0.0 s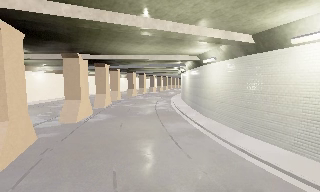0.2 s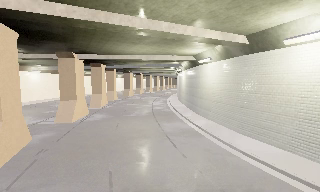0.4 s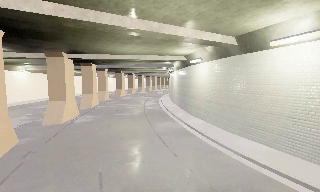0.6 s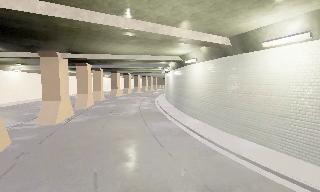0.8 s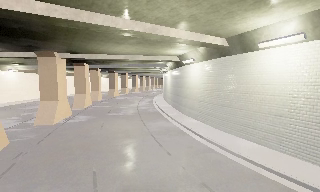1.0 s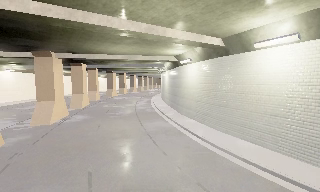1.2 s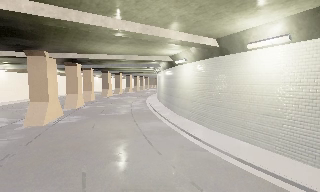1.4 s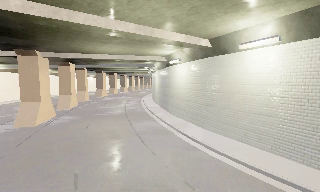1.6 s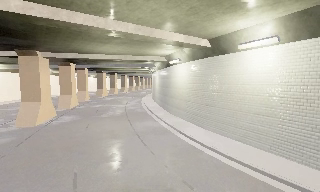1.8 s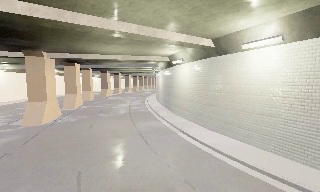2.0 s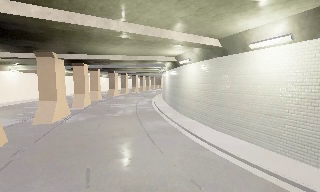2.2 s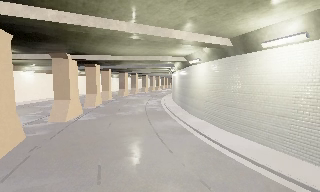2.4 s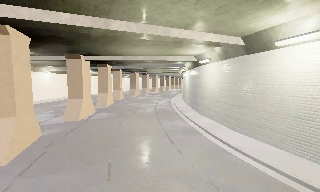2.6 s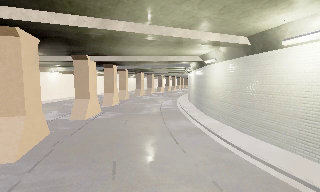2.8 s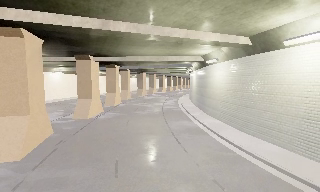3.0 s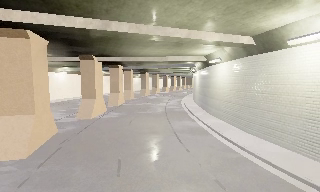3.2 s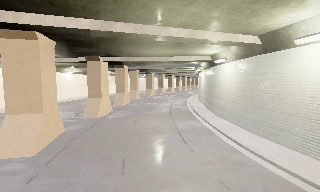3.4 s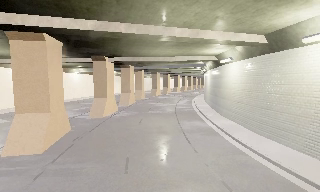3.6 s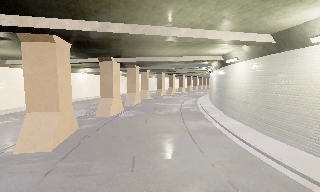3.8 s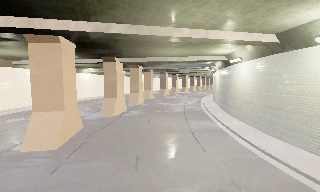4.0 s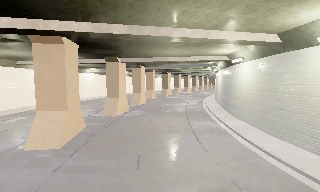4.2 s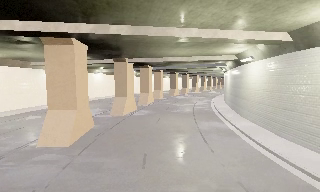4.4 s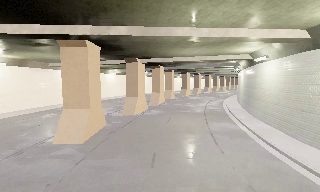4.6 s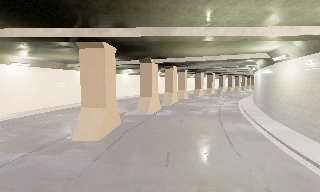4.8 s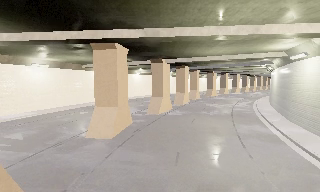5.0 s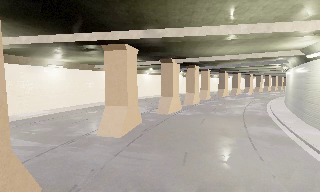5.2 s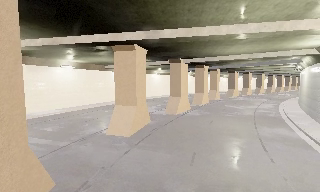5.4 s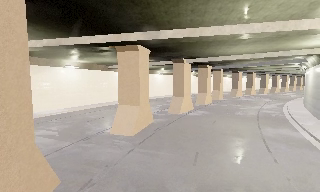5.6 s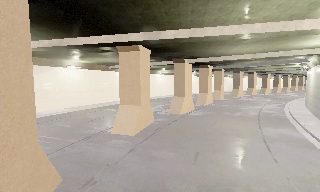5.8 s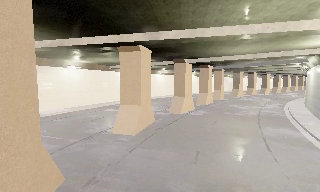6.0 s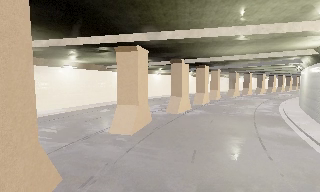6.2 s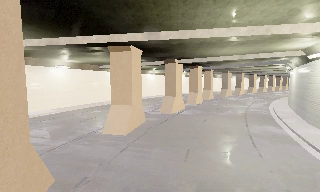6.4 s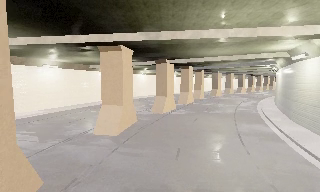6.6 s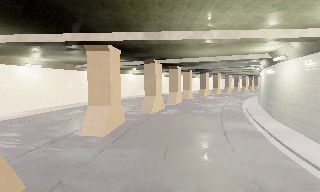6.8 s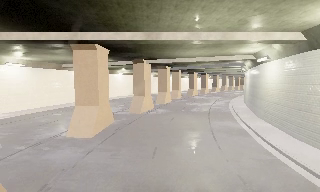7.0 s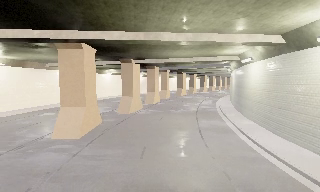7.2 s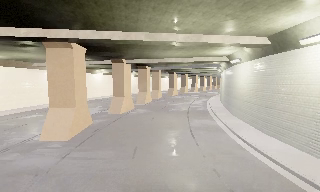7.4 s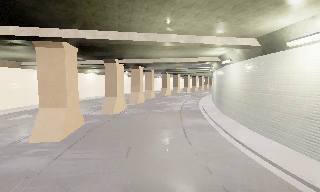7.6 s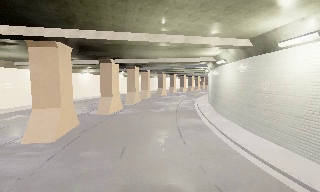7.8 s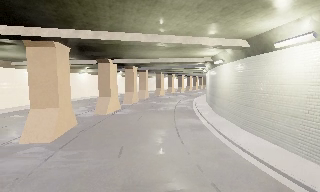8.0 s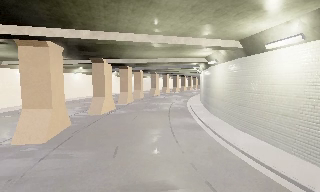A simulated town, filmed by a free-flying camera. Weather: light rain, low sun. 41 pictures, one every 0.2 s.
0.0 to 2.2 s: The camera travels to its right and backward, about 1 m, so close, fixed things drift to the left.
2.2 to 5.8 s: The scene slides to the right, as the camera pans about 40 degrees to its left. It travels backward and to its right, about 1.5 m.
5.8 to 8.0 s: The scene slides to the left, as the camera pans about 25 degrees to its right. It travels backward, about 1 m, so what stands in front gets smaller.
The film runs backward here.
